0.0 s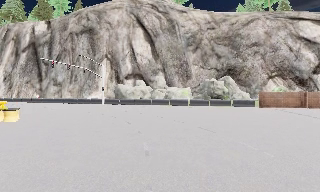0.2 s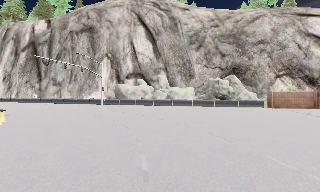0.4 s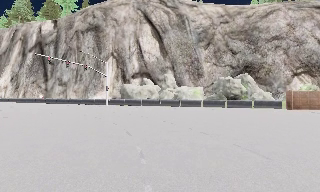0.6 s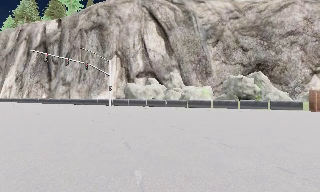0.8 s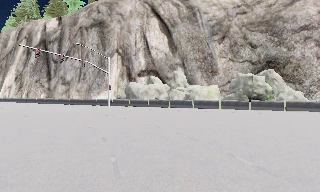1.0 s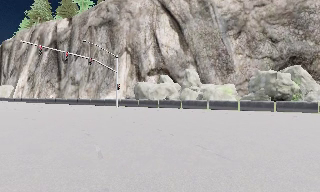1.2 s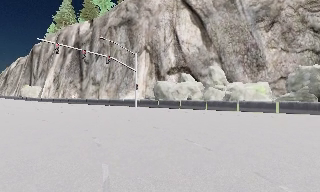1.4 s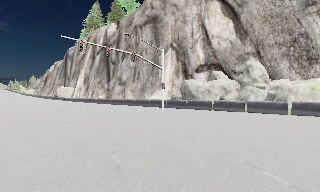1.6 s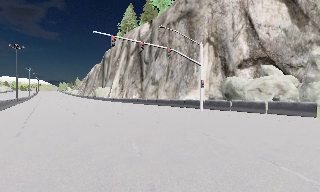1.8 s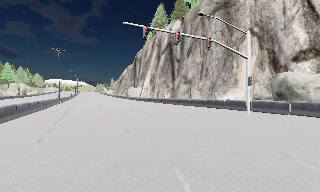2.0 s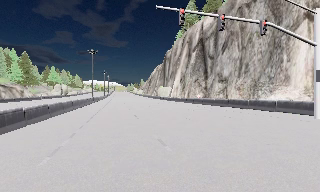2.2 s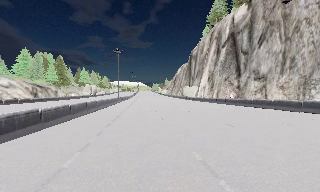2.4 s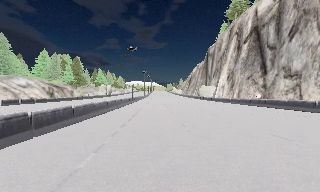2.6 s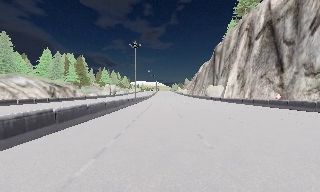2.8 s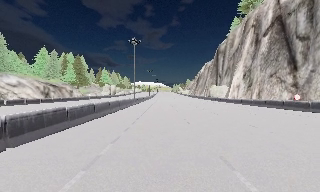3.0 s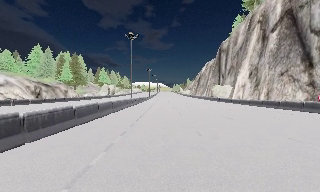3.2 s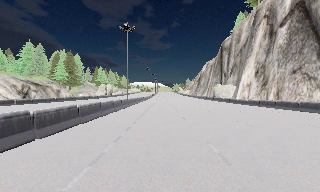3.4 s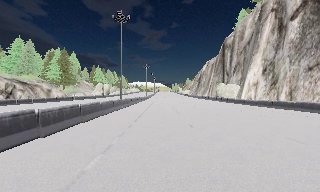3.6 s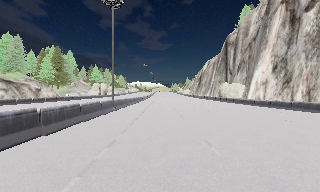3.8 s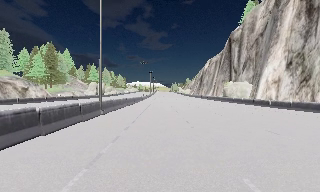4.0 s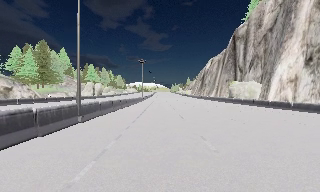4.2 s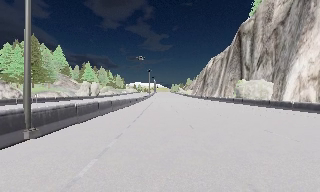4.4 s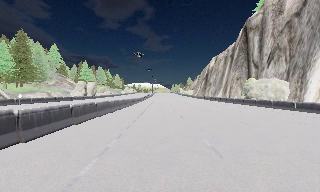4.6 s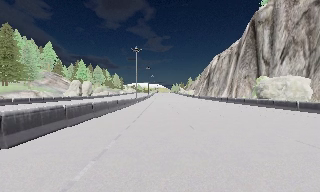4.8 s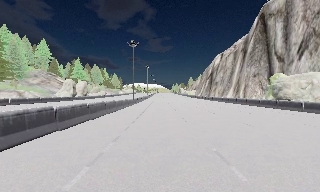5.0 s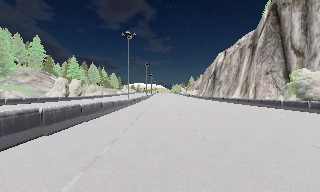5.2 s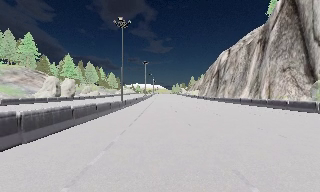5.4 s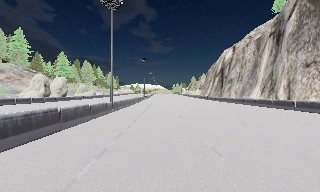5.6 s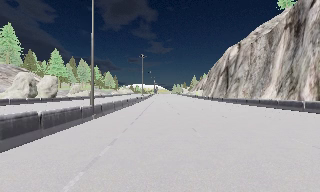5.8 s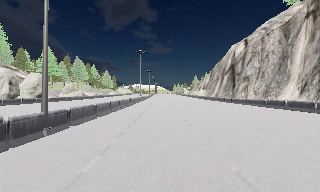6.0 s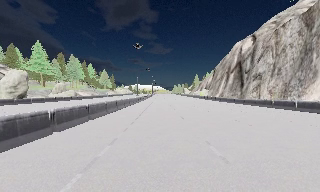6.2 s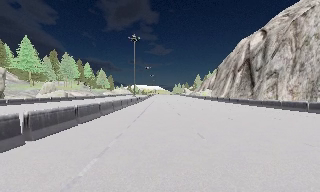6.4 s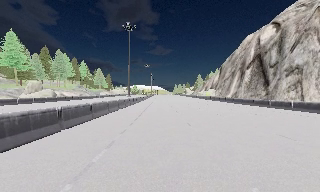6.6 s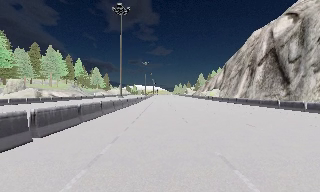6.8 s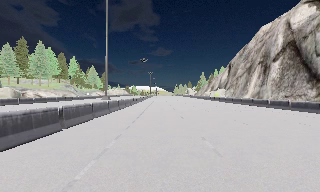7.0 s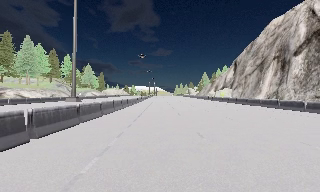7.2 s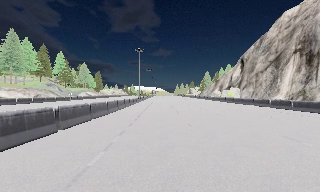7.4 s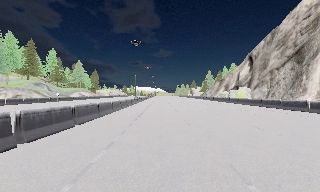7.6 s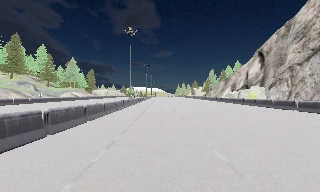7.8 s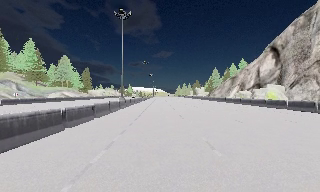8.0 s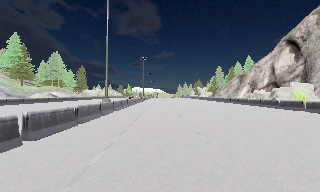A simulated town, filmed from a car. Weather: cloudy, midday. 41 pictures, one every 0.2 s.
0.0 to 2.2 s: The scene slides to the right, as the camera pans about 65 degrees to its left. It travels forward, about 20 m.
2.2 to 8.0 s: The camera travels forward, about 130 m, so what stands in front looms larger. It gains speed.
The film runs forward here.
